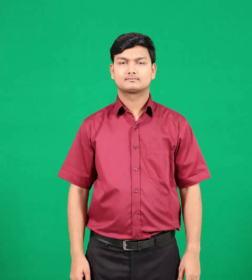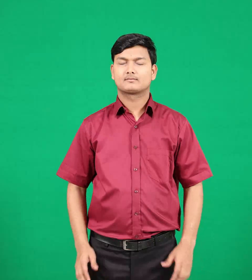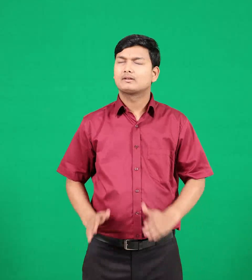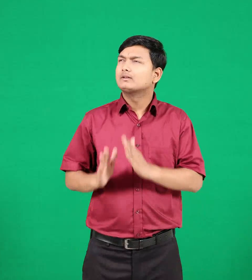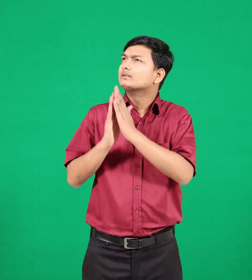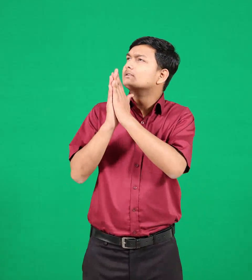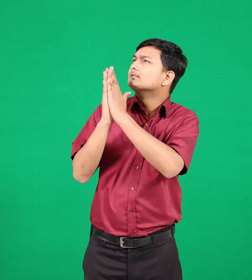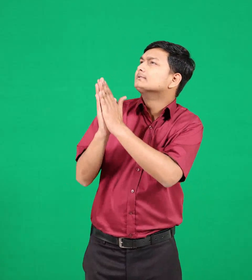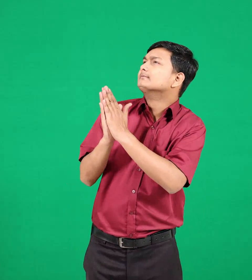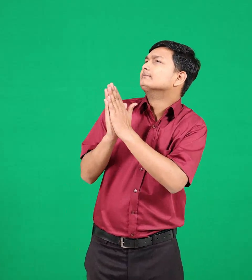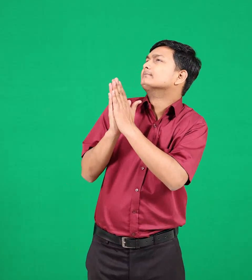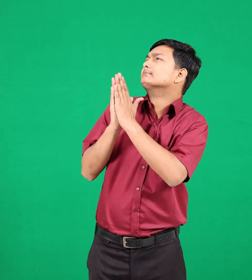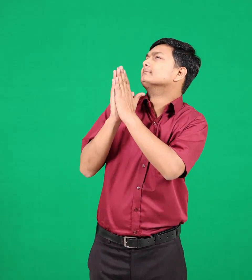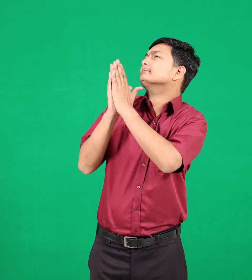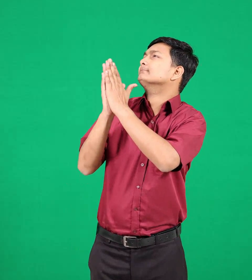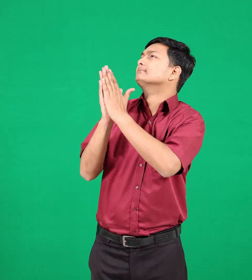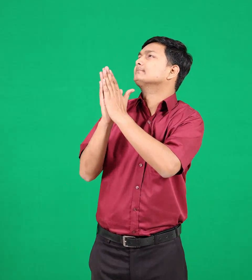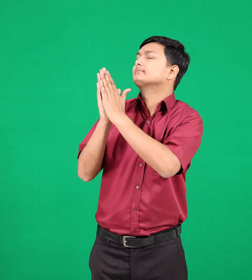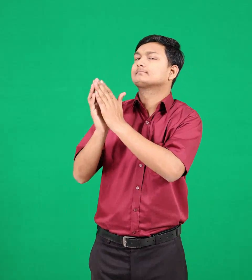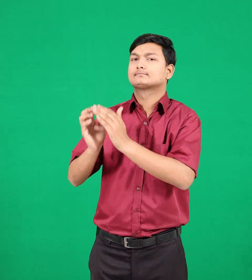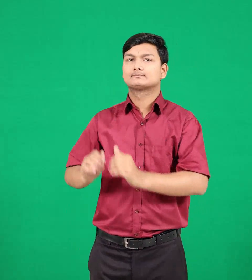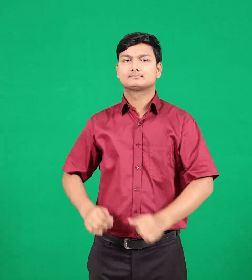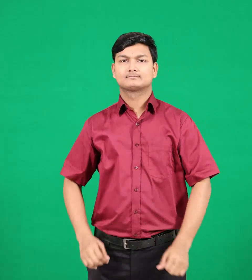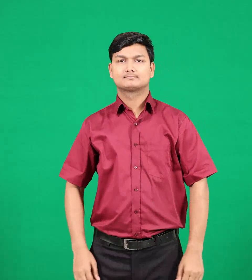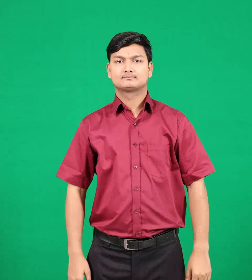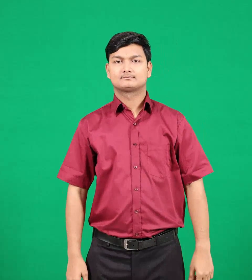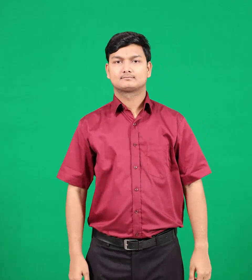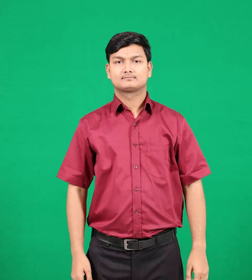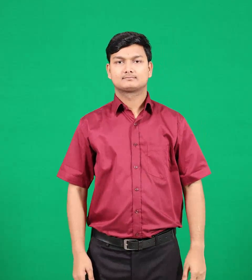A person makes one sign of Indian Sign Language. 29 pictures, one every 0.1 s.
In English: pray
